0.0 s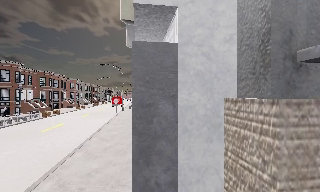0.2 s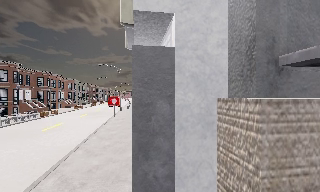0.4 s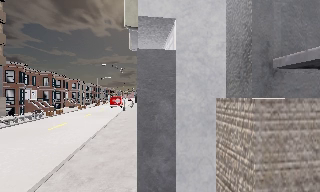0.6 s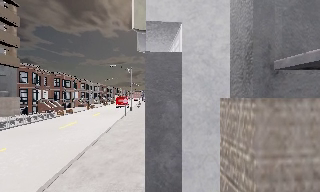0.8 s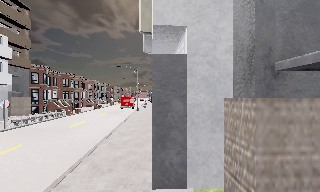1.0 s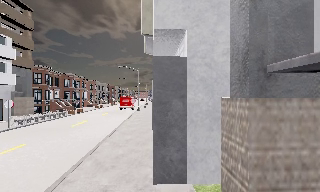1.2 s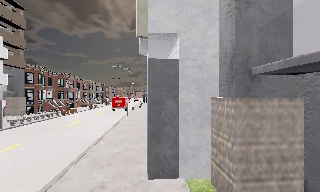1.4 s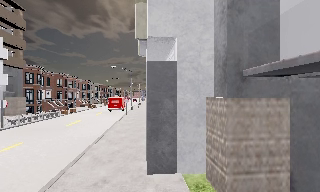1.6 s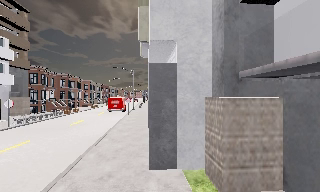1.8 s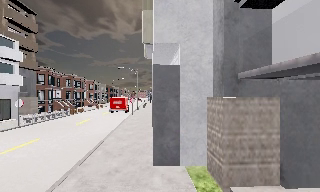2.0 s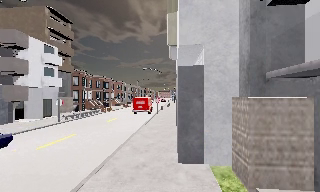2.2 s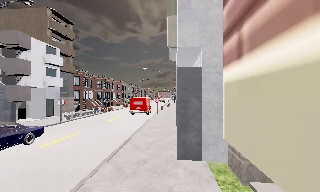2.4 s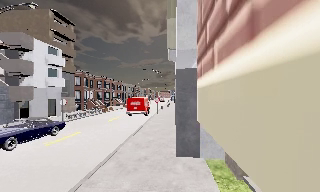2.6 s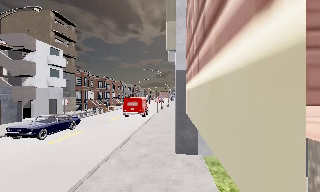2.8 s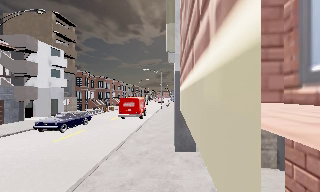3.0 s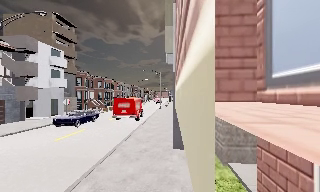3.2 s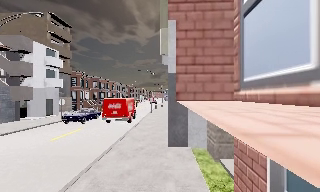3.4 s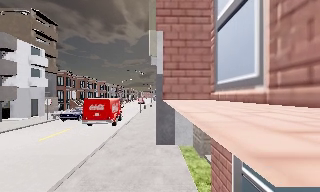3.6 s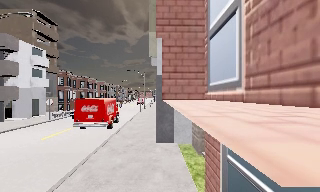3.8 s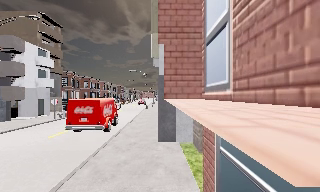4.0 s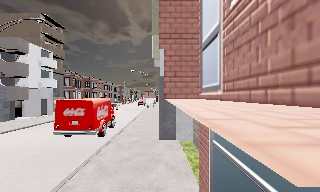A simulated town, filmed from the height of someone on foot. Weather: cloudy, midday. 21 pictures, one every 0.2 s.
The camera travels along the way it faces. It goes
backward.
0.0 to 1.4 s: The camera travels backward, about 2 m, so what stands in front gets smaller.
1.4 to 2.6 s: The scene slides to the right, as the camera pans about 10 degrees to its left. It travels backward, about 2 m, so what stands in front gets smaller.
2.6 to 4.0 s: The camera travels backward, about 2 m, so what stands in front gets smaller.
The film runs backward here.
